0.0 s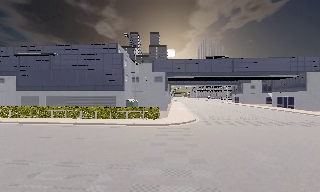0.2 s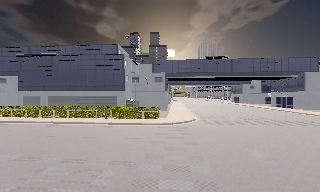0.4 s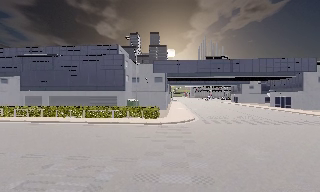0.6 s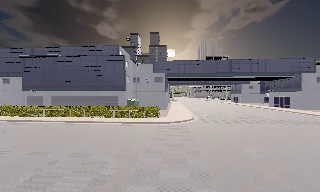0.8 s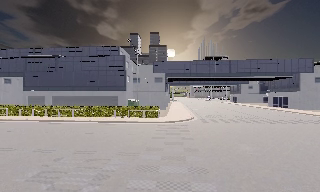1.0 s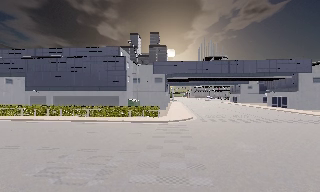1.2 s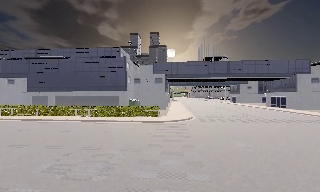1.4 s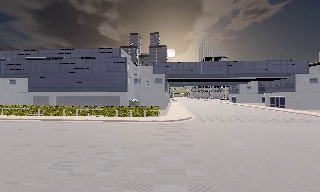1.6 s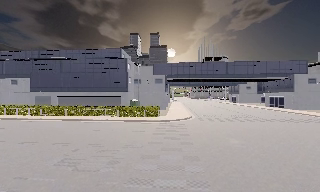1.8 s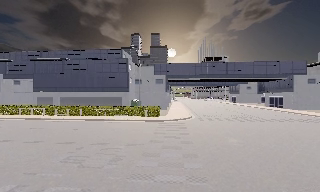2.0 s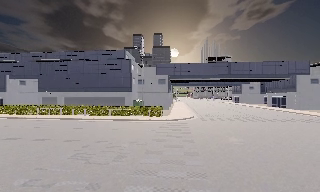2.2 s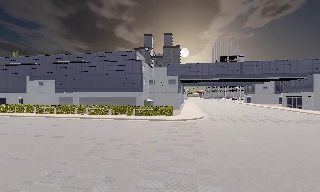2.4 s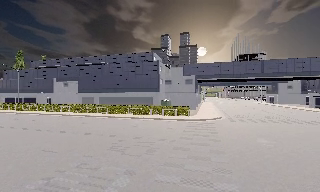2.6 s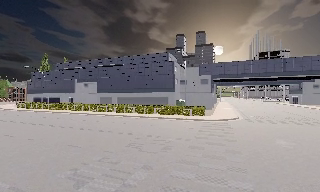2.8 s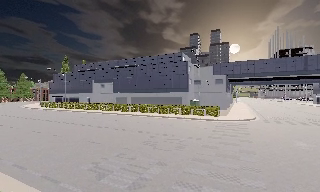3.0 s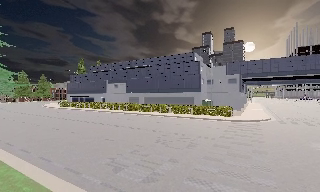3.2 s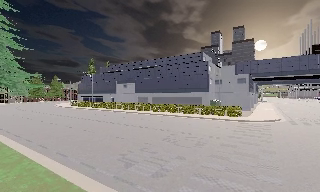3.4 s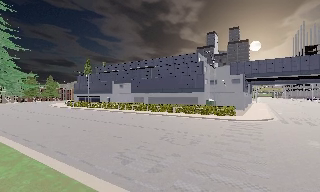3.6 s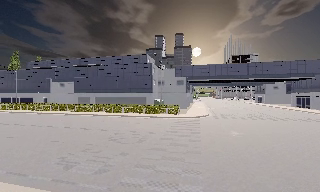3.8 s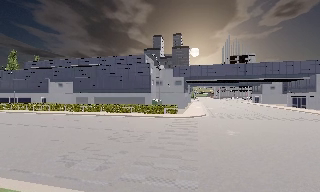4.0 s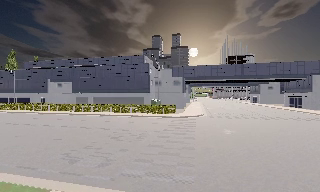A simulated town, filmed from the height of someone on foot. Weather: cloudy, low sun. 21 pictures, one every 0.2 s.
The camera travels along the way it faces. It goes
backward.
0.0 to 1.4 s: The camera travels backward, about 2 m, so what stands in front gets smaller.
1.4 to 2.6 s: The camera pans to its left, which is counterclockwise from overhead, by about 15 degrees. It travels backward, about 2 m, so what stands in front gets smaller.
2.6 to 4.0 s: The camera travels backward, about 2 m, so what stands in front gets smaller.
The film runs backward here.
